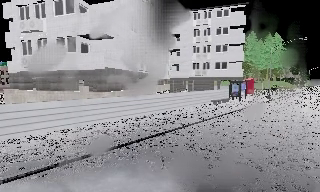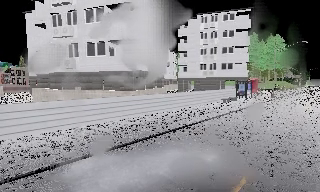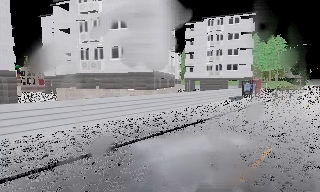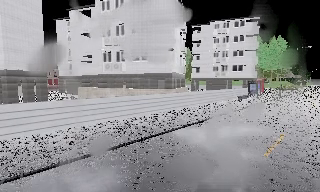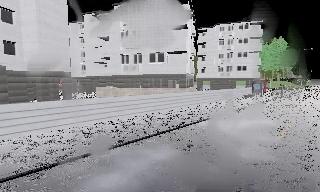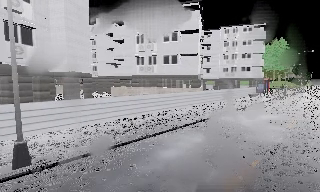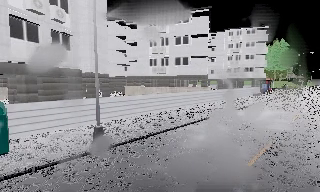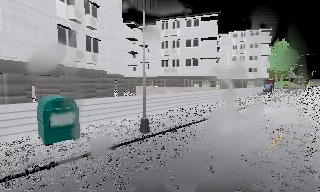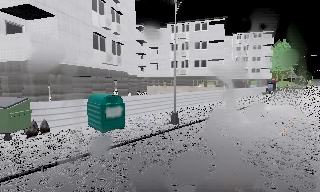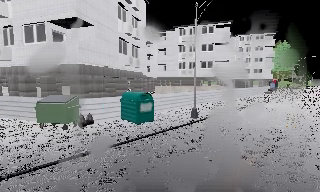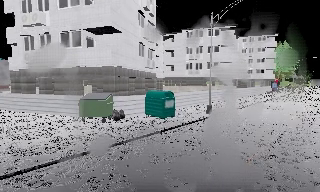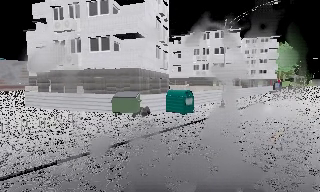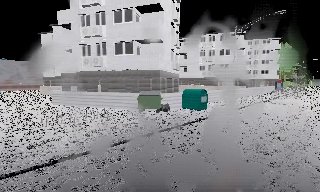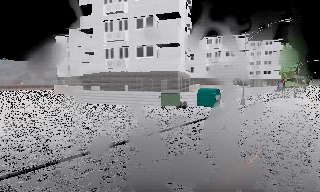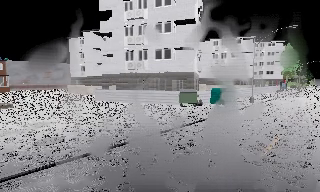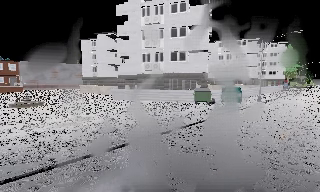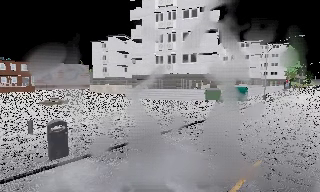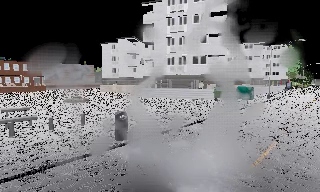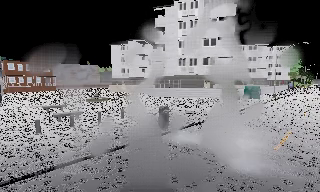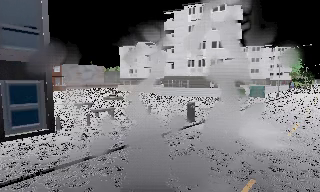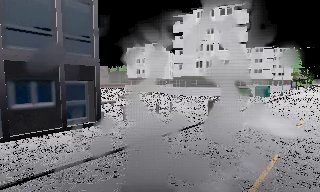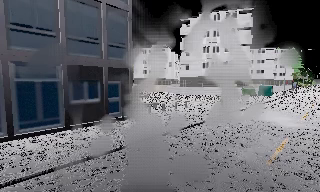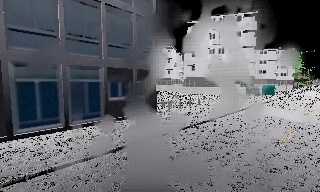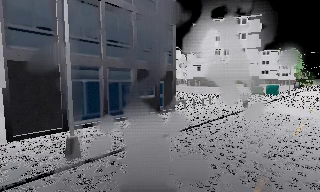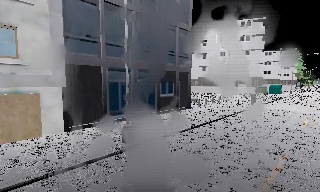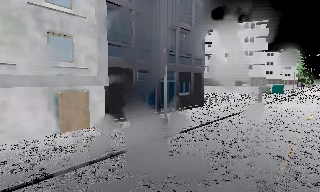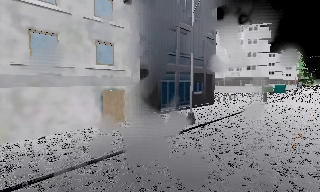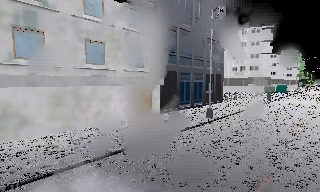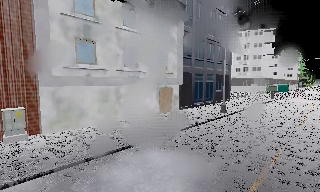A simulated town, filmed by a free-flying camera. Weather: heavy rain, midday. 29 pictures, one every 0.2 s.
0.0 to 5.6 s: The camera travels to its left and backward, about 60 m, so close, fixed things drift to the right.
The film runs backward here.
